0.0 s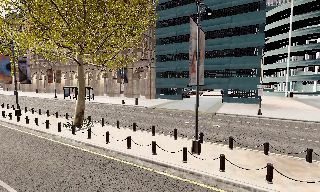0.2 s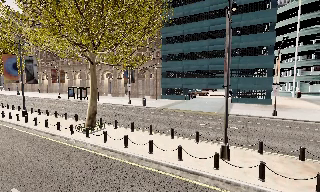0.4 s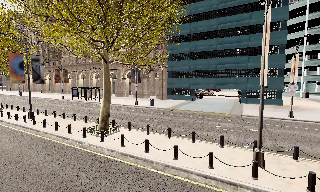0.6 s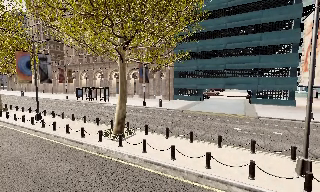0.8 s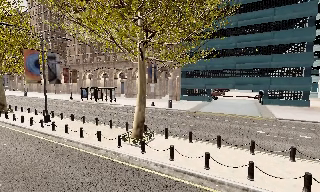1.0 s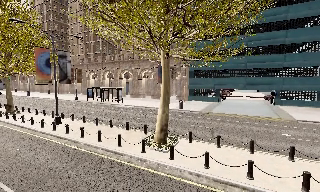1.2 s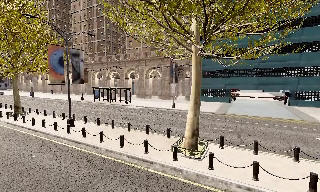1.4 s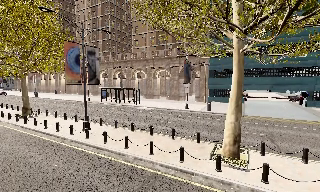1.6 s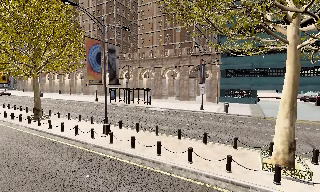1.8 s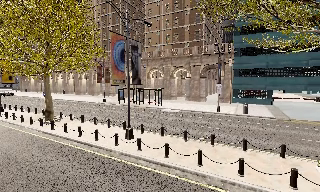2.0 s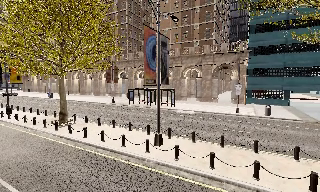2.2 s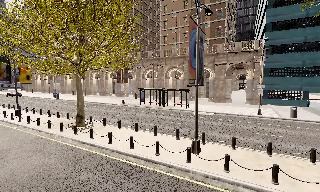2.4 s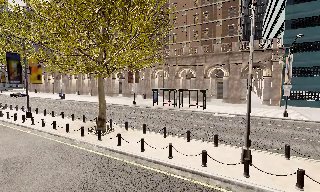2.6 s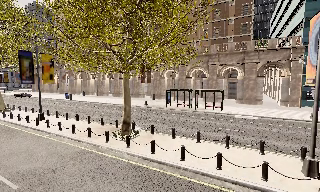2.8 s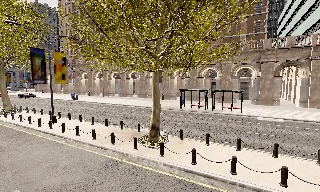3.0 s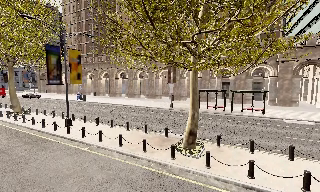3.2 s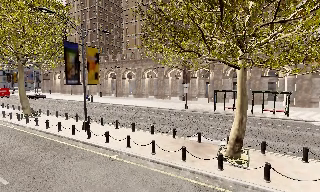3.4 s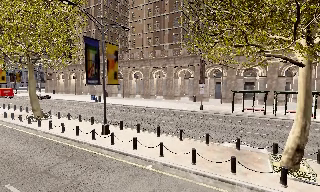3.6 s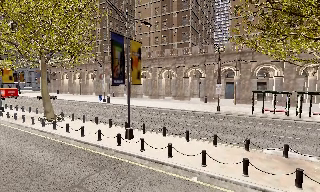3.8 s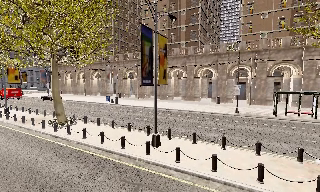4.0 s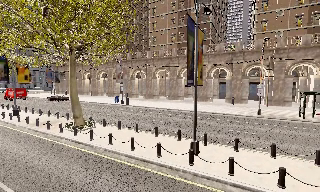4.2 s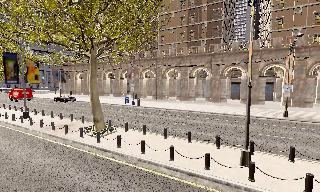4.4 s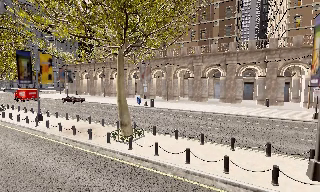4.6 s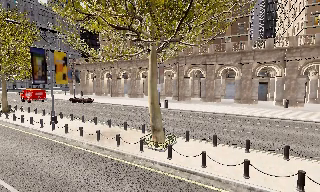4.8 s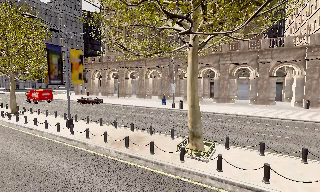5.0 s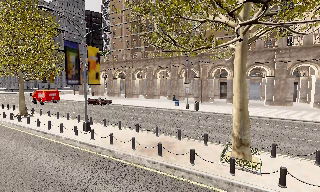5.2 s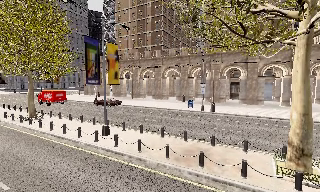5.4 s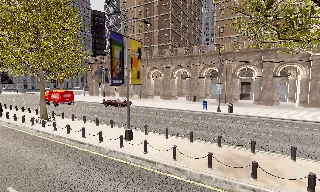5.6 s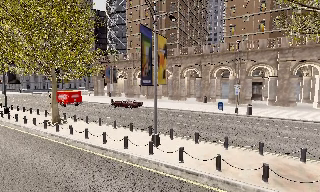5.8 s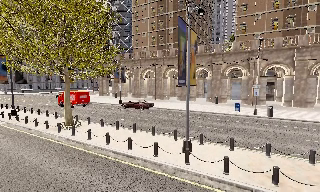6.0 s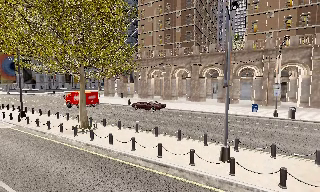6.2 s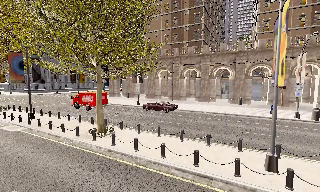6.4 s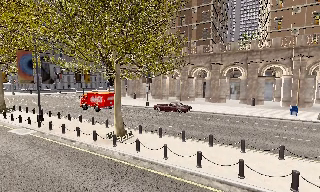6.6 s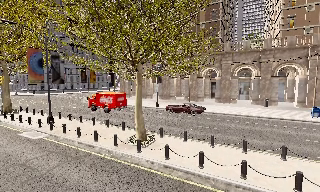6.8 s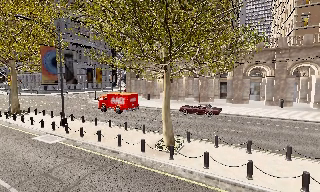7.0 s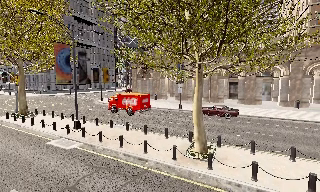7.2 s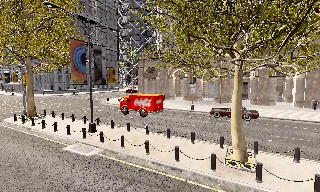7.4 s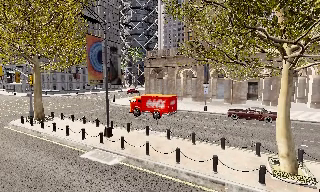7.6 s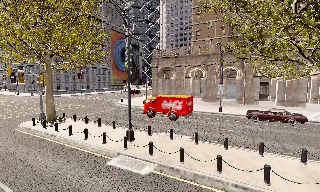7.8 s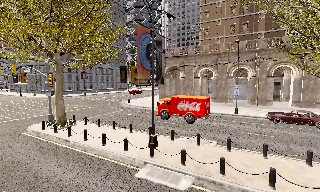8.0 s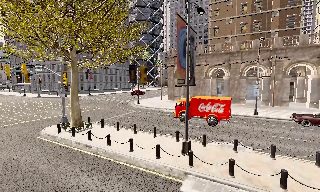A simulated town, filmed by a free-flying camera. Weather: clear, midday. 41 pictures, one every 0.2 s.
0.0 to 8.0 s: The camera travels to its left and forward, about 80 m, so close, fixed things drift to the right.
The film runs backward here.
